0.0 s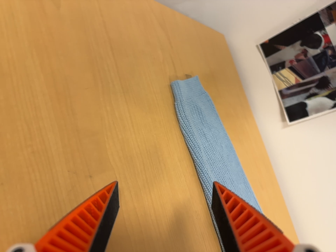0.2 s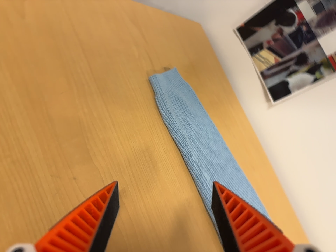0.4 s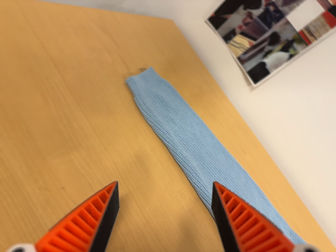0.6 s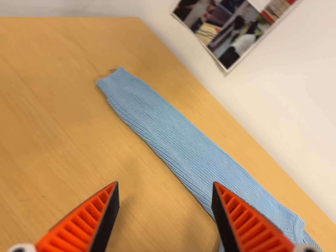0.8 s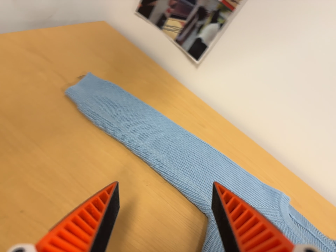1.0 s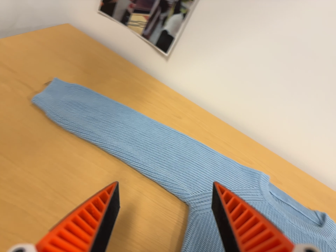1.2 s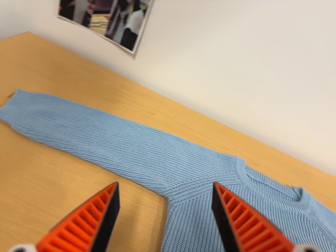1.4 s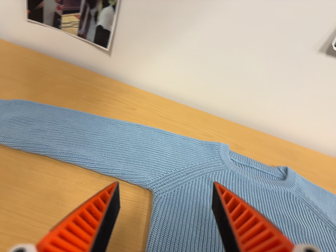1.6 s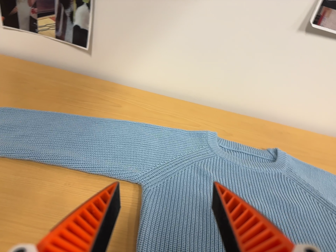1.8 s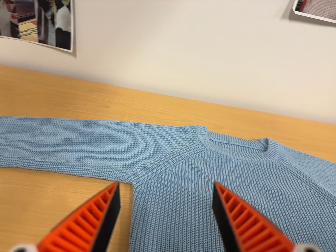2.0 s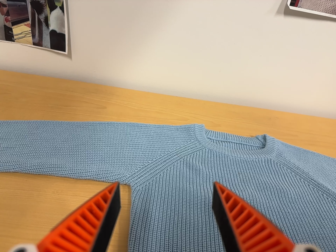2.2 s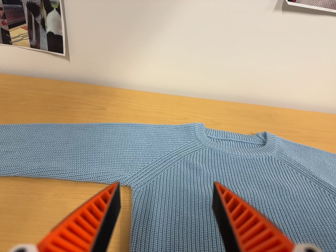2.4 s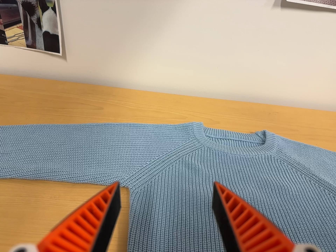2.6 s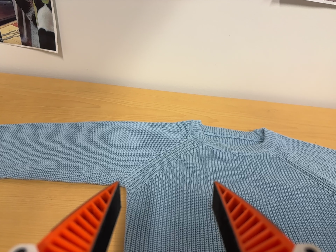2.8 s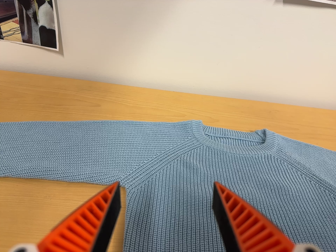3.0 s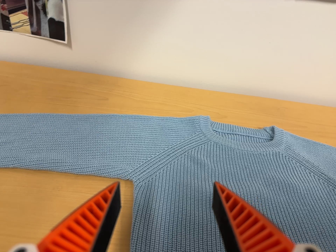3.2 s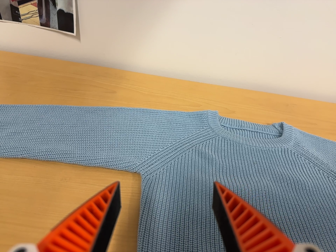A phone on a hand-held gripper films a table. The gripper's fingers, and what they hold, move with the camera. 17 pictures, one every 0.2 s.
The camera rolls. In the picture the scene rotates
counterclockwise.
The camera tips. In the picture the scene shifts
upward.
0.0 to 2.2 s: The camera swings to its right by about 15 degrees, and the scene slides to the left. It travels to its right, about 22 cm, so close, fixed things drift to the left. Its aim tips toward the bottom of its view by about 10 degrees, and the scene shifts upward. It rolls about its line of sight by about 65 degrees, and the scene rotates counterclockwise.
2.2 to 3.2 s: The camera shifts only a little, or ends up much as it began.
The film runs forward here.
